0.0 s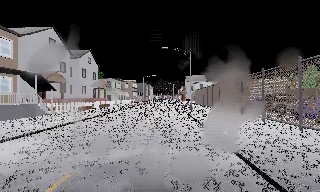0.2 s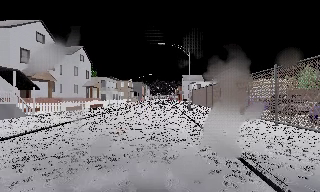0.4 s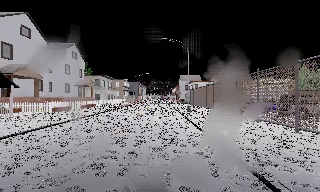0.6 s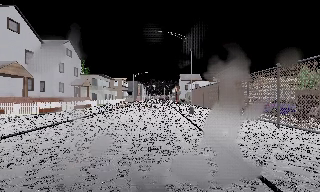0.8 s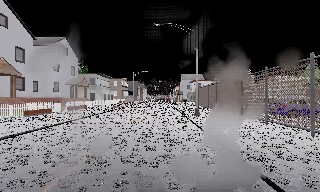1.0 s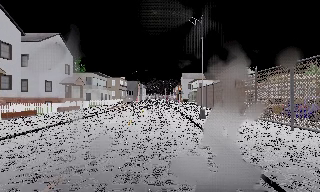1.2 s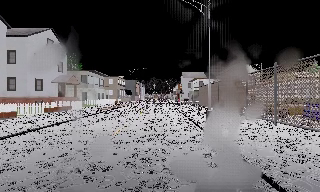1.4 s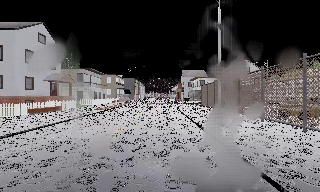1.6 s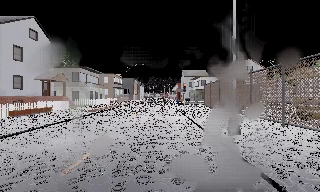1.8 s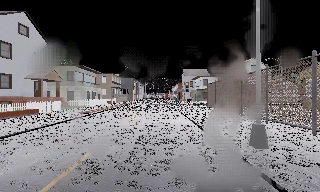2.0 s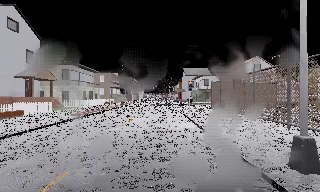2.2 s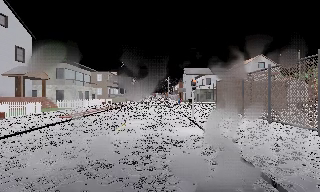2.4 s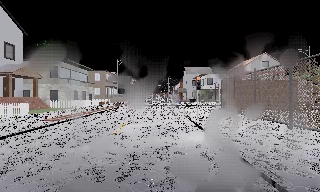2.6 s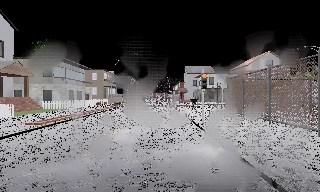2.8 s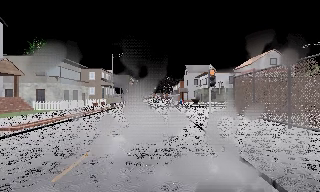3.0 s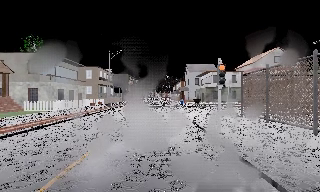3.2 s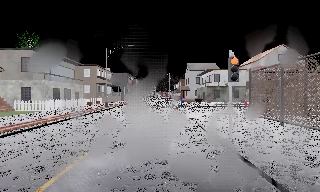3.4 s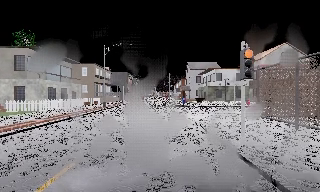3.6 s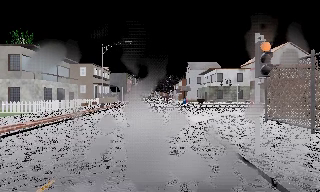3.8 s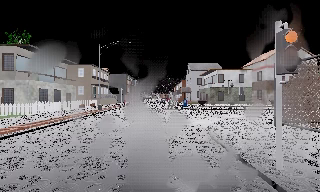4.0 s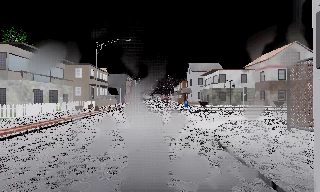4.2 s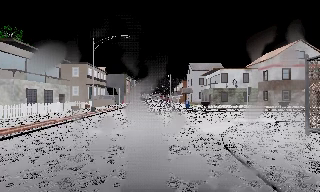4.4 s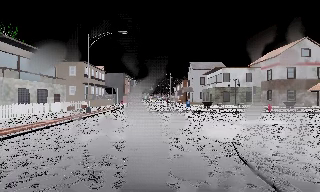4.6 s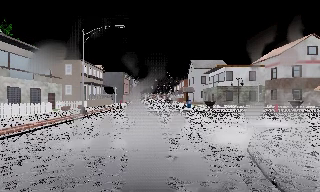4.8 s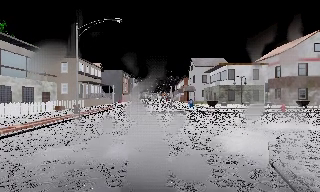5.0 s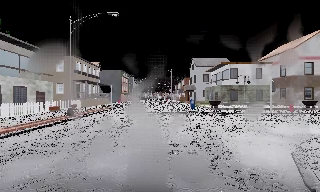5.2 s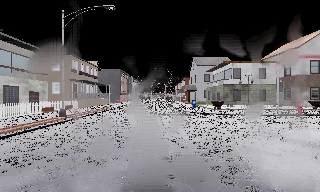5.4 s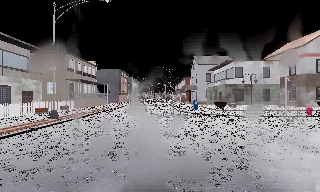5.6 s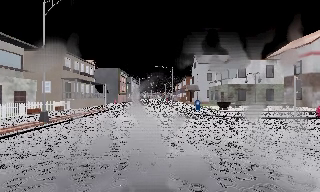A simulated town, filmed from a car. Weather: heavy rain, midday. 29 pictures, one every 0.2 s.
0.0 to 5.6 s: The camera travels forward, about 35 m, so what stands in front looms larger. It loses speed.
The film runs forward here.
